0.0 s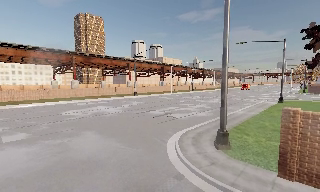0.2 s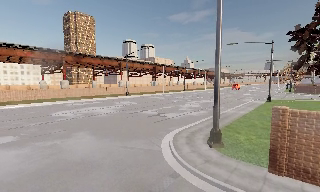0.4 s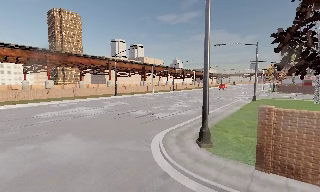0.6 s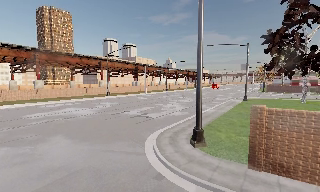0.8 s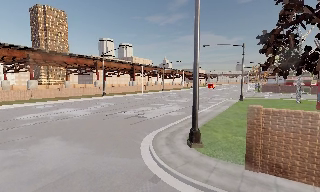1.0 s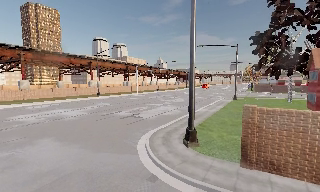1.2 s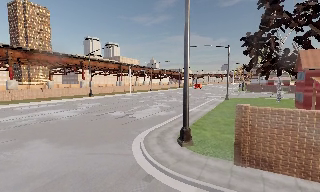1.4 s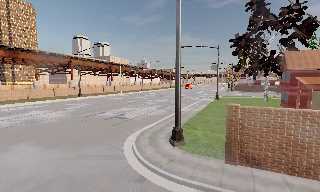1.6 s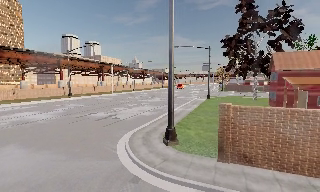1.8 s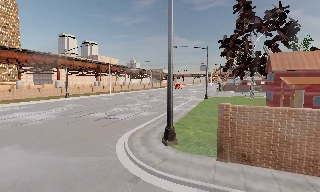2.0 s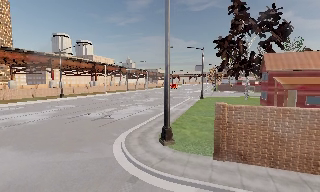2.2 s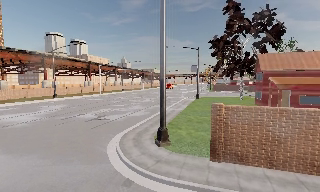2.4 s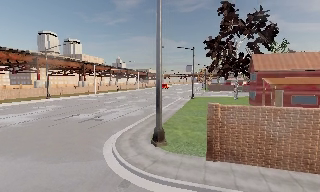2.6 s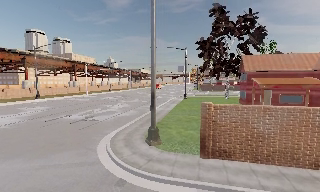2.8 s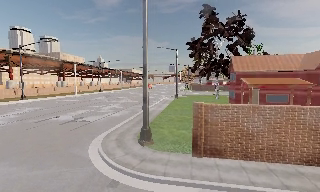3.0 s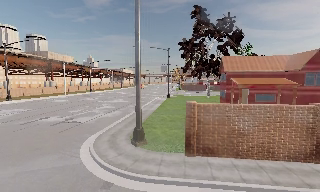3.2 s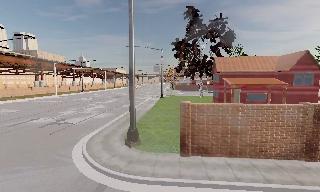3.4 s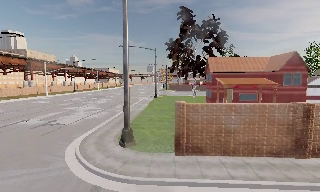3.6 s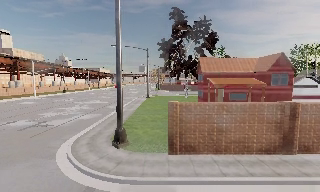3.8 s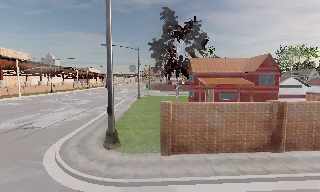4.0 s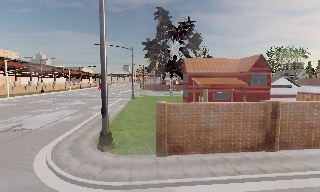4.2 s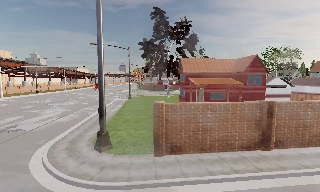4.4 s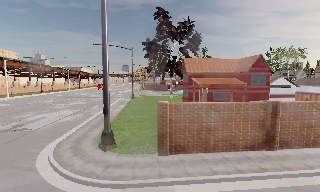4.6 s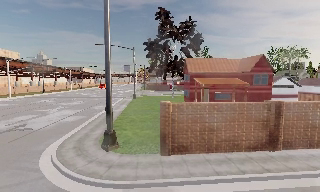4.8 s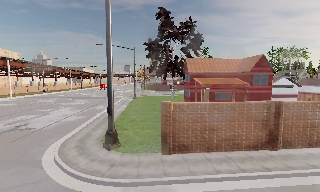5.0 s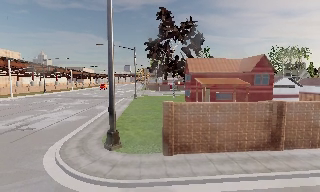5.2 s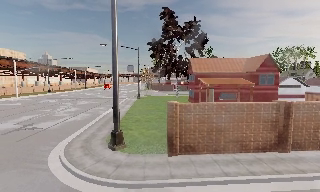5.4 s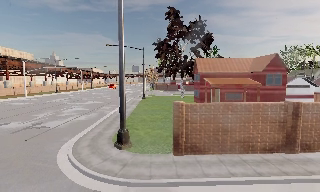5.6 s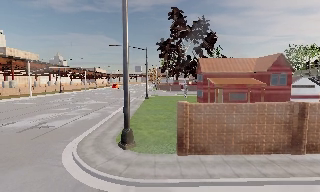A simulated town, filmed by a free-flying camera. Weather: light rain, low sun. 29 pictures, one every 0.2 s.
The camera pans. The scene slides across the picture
to the left.
The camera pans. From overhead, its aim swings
clockwise.
0.0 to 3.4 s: The camera swings to its right by about 40 degrees, and the scene slides to the left. It travels to its left, about 1 m.
3.4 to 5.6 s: The camera travels to its left, about 0.5 m.
The film runs forward here.
